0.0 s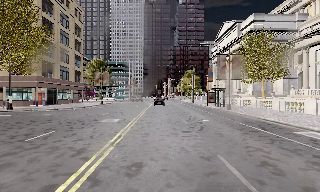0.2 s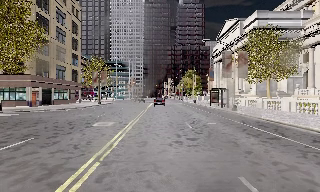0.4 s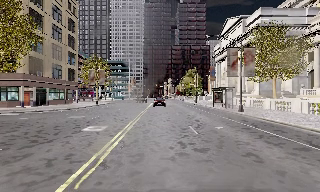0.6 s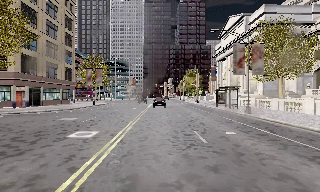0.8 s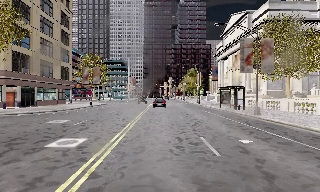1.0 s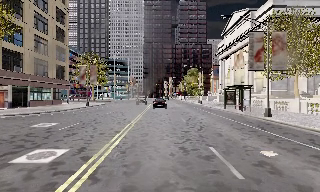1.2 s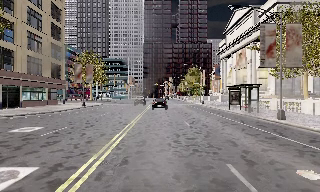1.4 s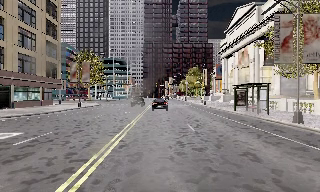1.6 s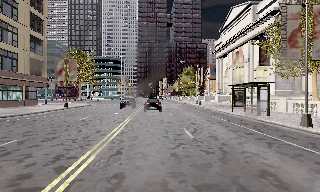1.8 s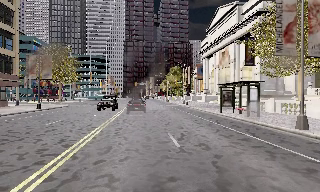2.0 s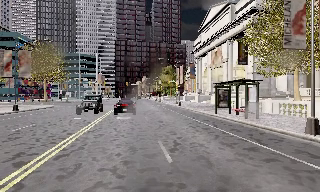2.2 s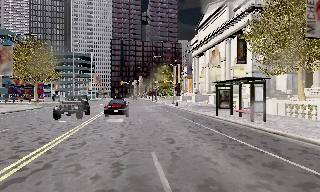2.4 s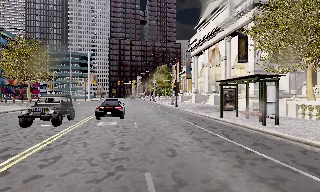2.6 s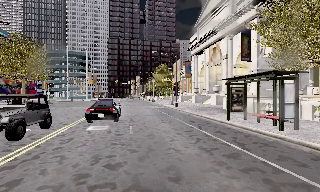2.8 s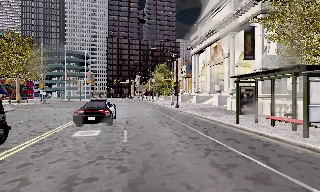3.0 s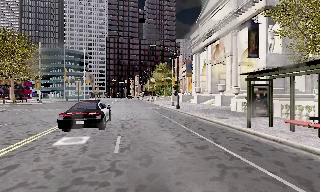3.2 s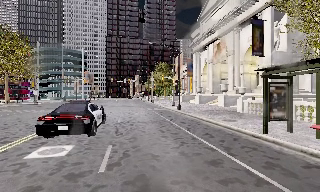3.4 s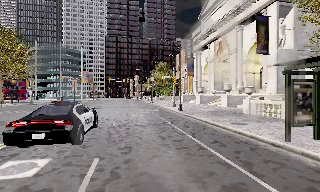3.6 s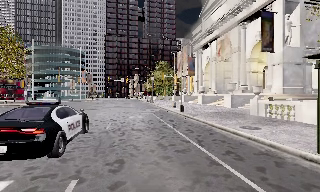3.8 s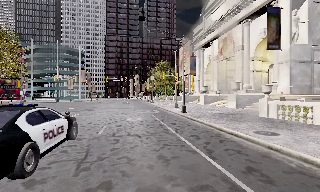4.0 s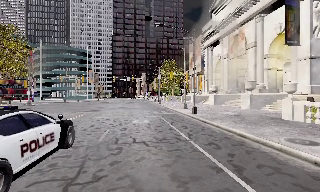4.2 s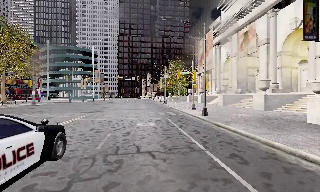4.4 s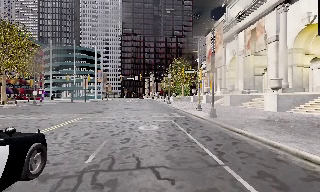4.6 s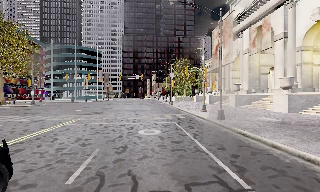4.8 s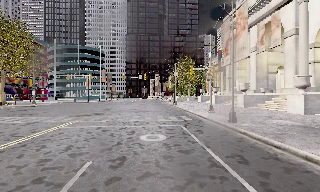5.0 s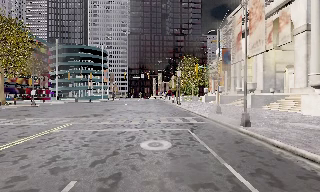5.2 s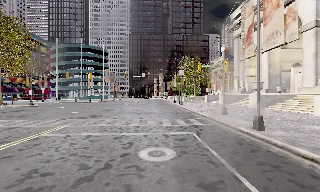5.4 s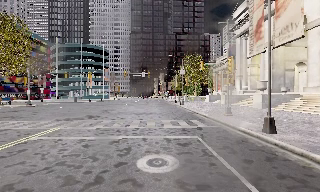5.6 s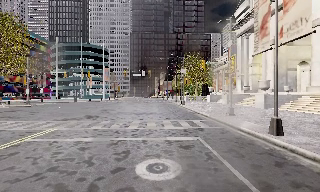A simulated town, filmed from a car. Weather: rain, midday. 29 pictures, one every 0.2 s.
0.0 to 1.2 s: The camera travels forward, about 8 m, so what stands in front looms larger.
1.2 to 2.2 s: The camera pans to its right, which is clockwise from overhead, by about 10 degrees. It travels forward, about 7 m, so what stands in front looms larger.
2.2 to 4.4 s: The camera travels forward, about 13 m, so what stands in front looms larger.
4.4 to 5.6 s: The camera travels forward, about 5 m, so what stands in front looms larger. It loses speed.
The film runs forward here.
